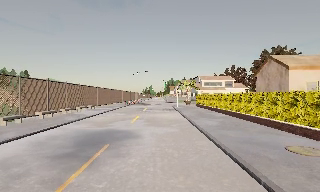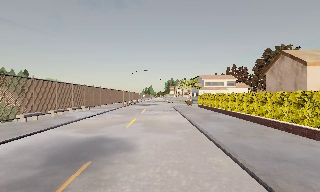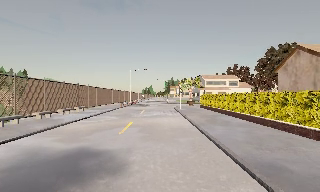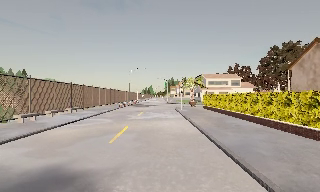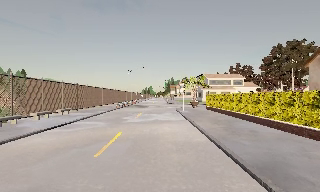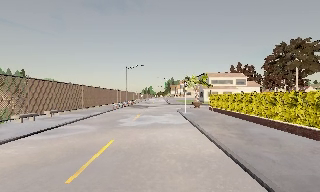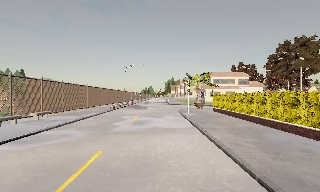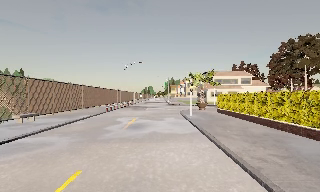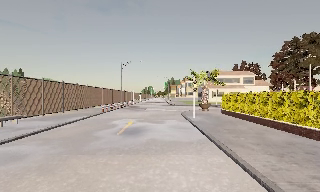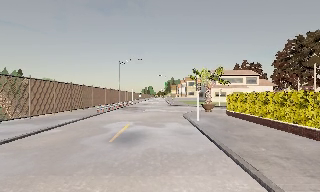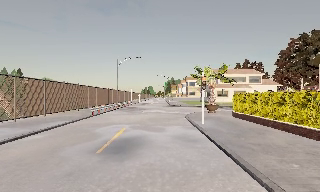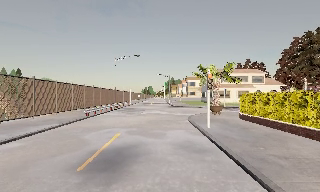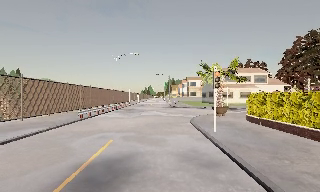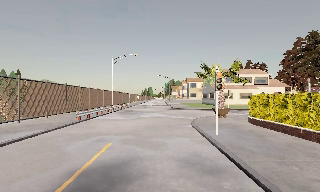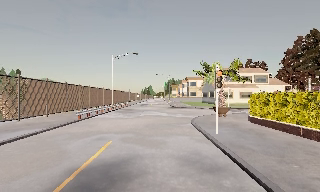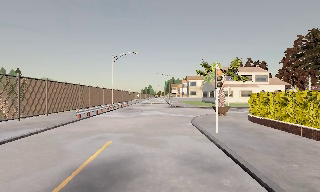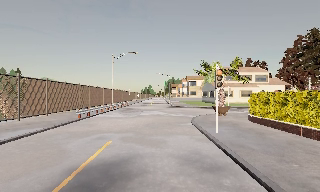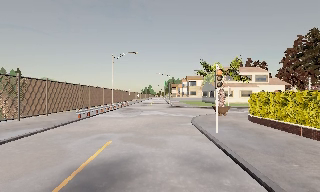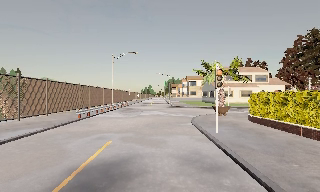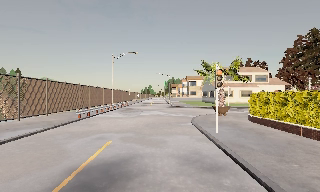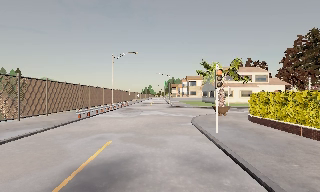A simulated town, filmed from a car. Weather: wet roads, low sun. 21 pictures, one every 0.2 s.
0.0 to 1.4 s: The camera travels forward, about 10 m, so what stands in front looms larger.
1.4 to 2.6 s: The camera travels forward, about 6 m, so what stands in front looms larger. It loses speed.
2.6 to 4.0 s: The camera keeps its place and its aim.
The film runs forward here.
